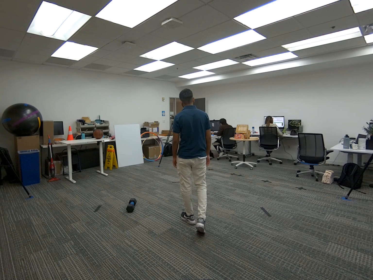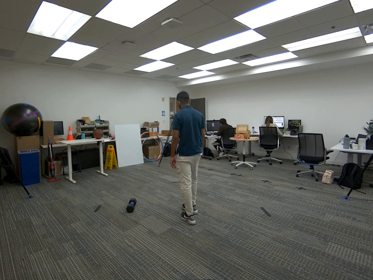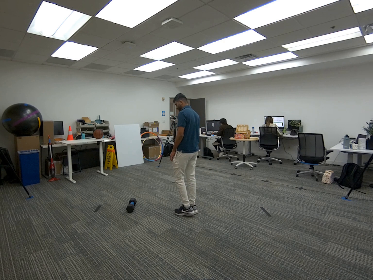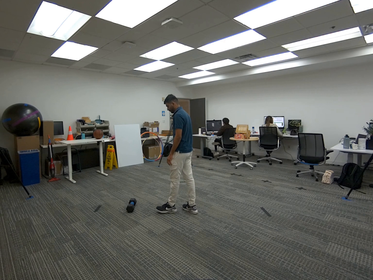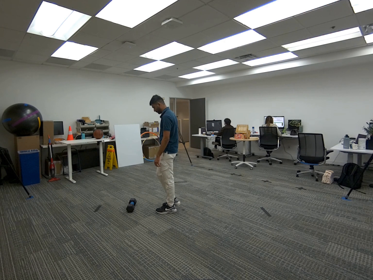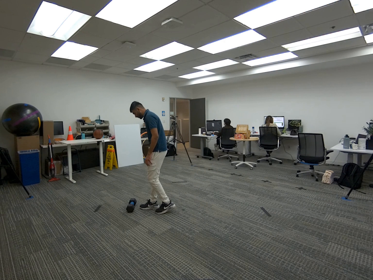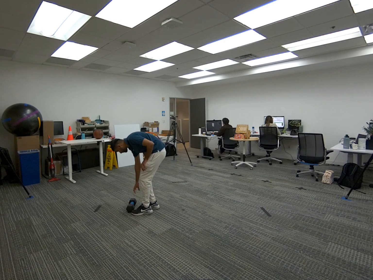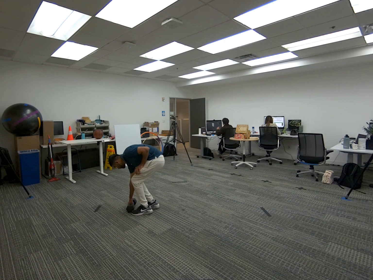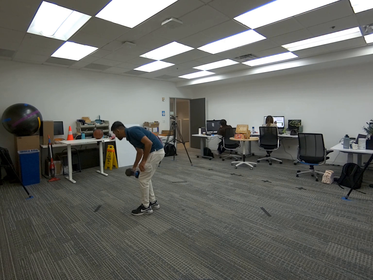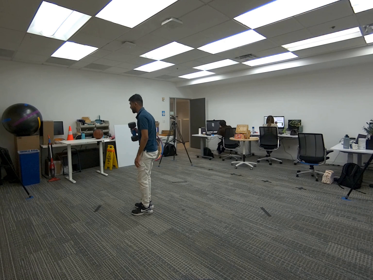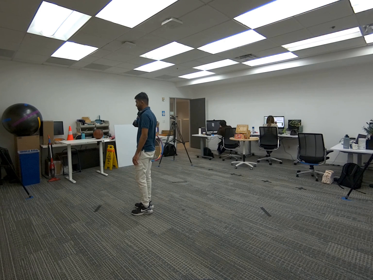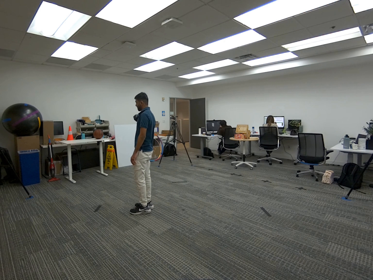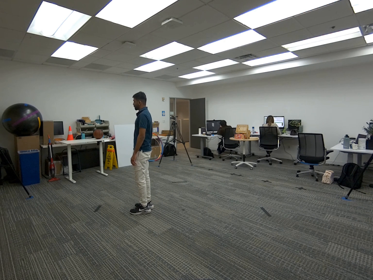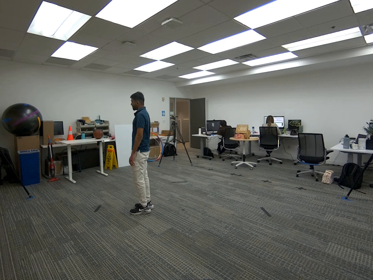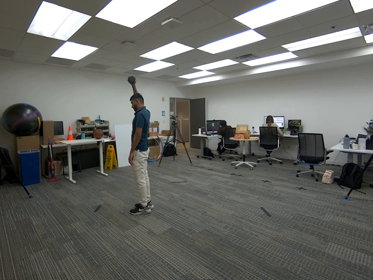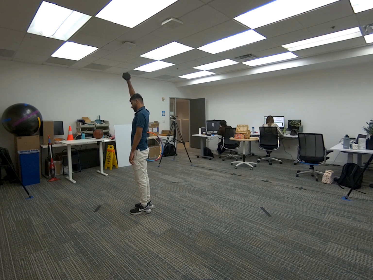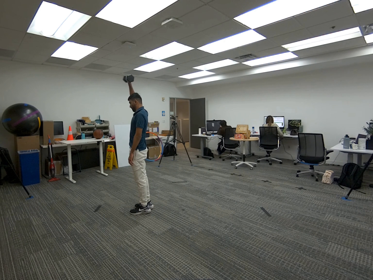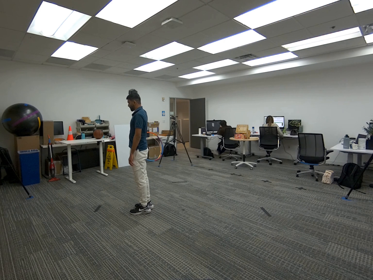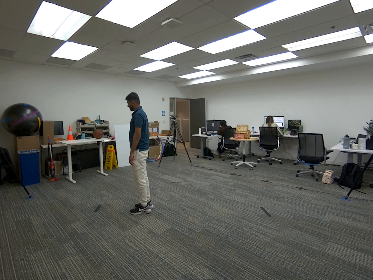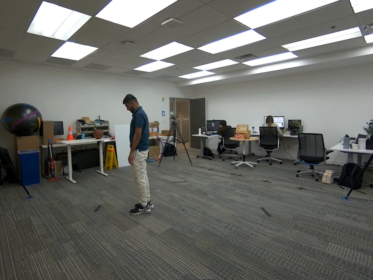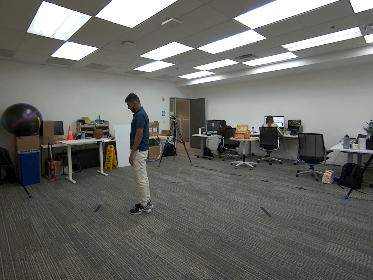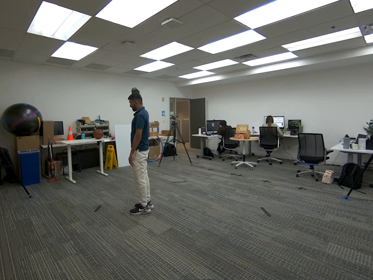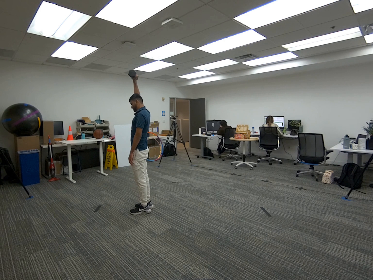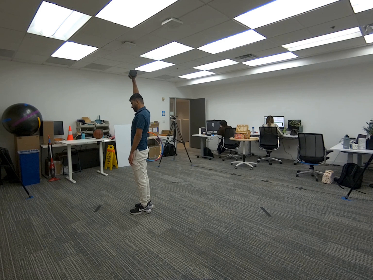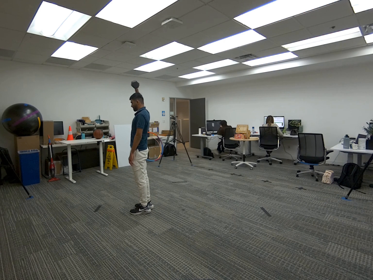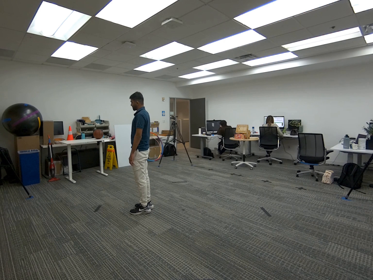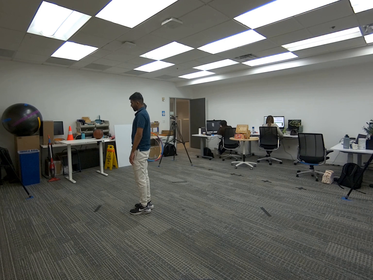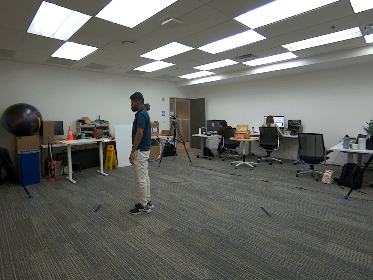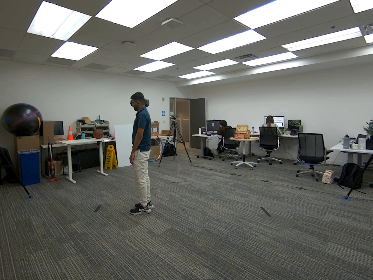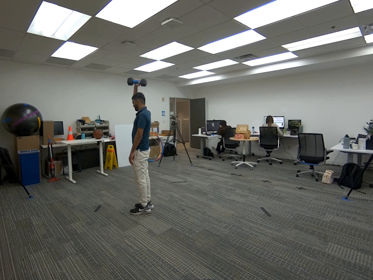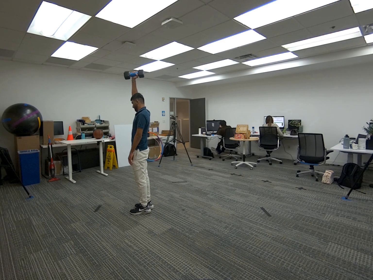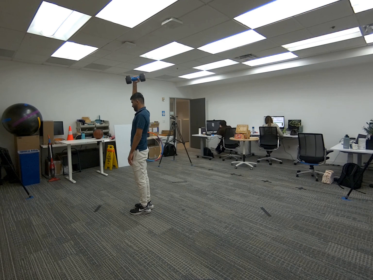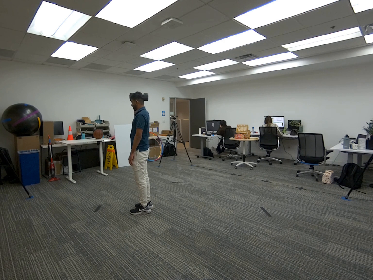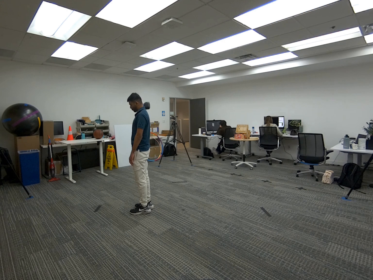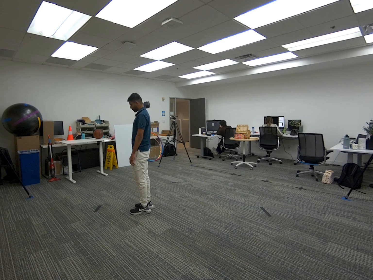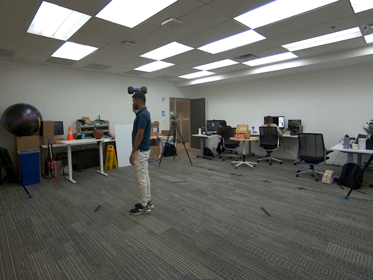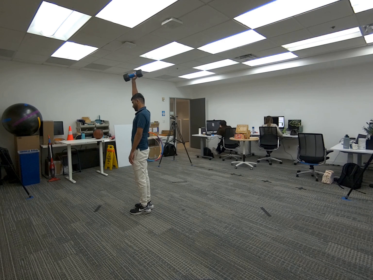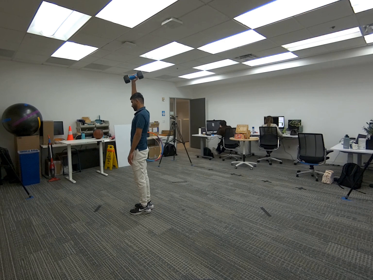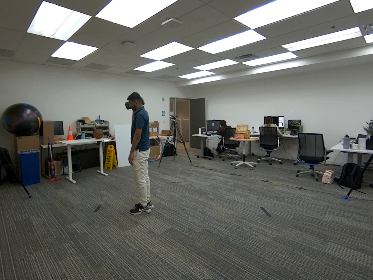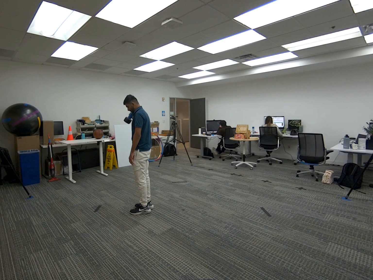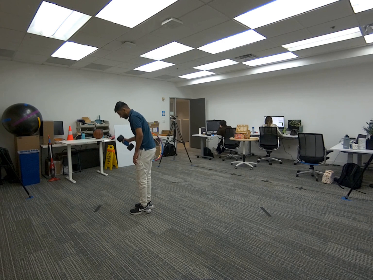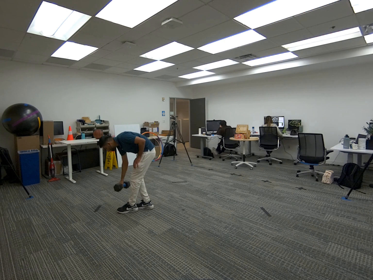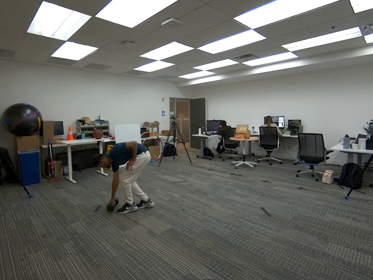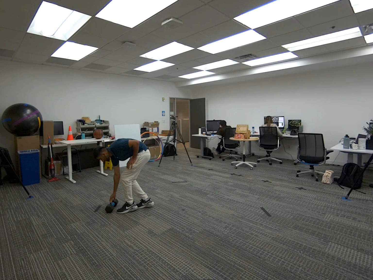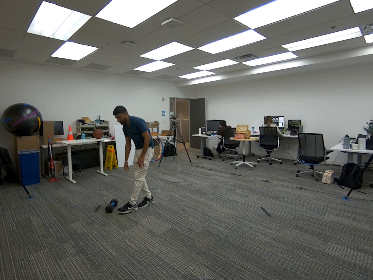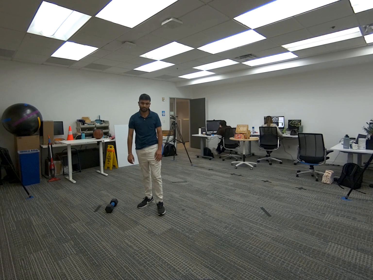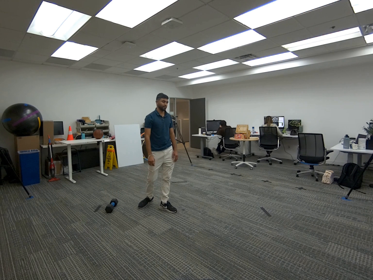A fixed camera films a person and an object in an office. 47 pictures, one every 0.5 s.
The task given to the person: Walk to the dumbbell and grasp it with both hands. Lift the dumbbell to shoulder height, then press it overhead until your arms are extended. Lower the dumbbell back to shoulder height and repeat the movement continuously. When finished, carefully lower the dumbbell and place it back on the ground.
